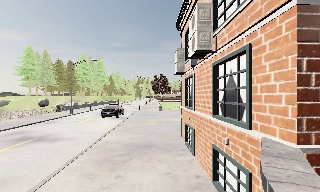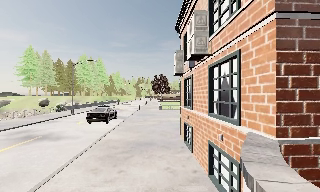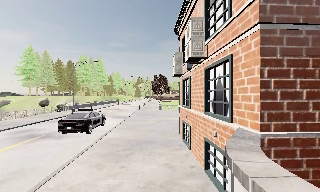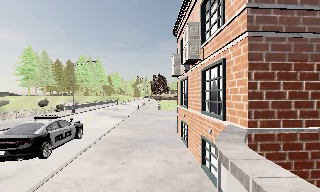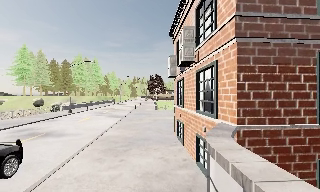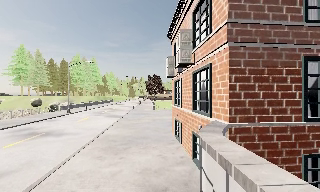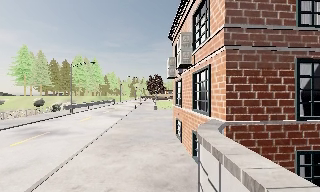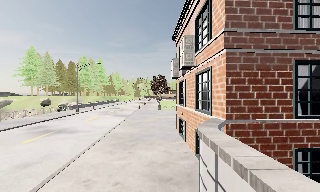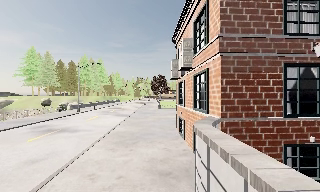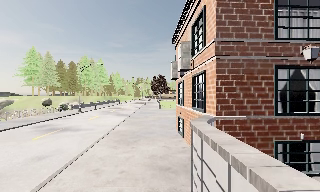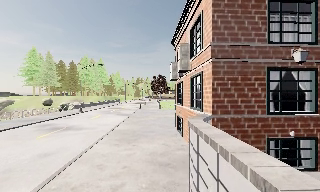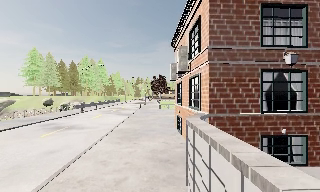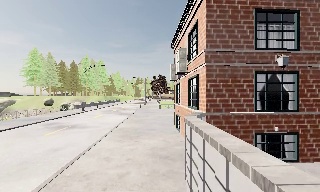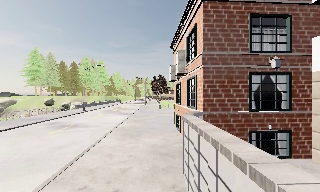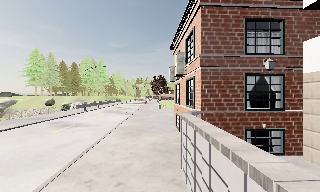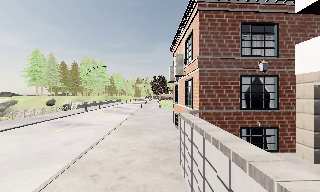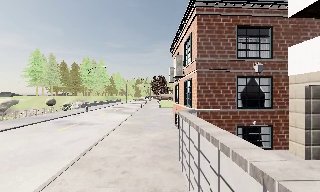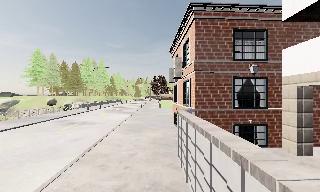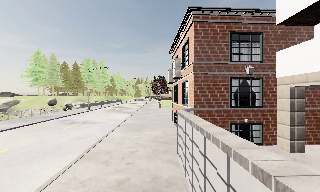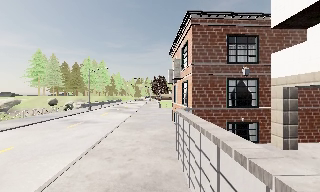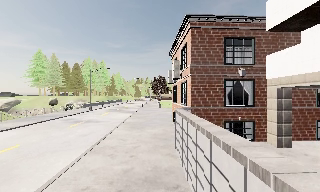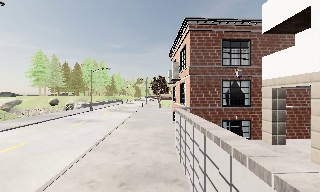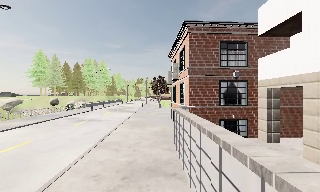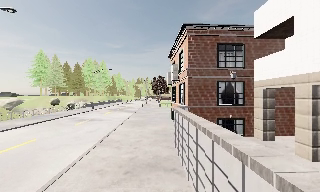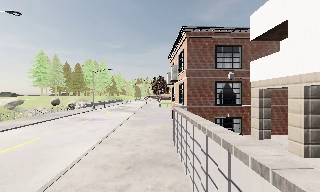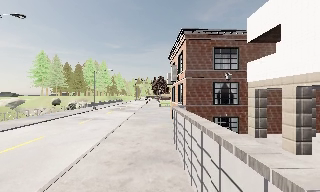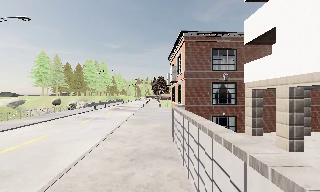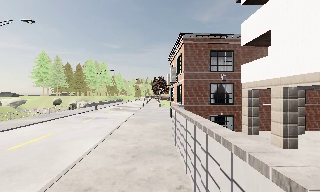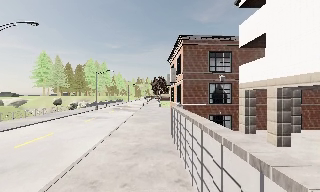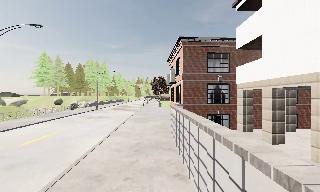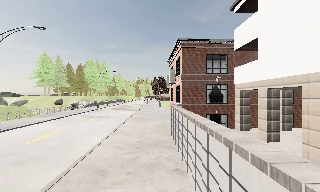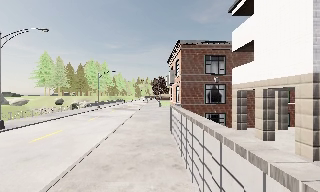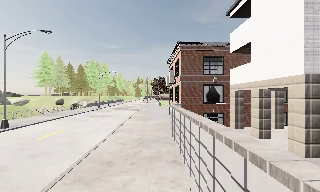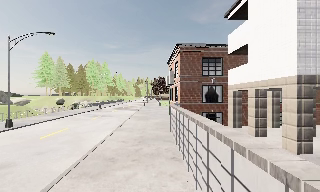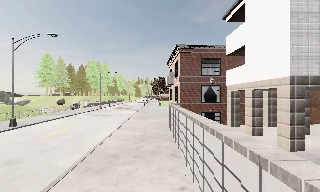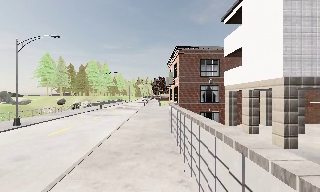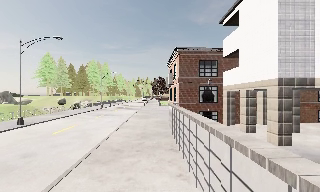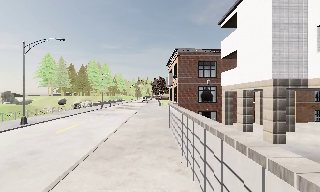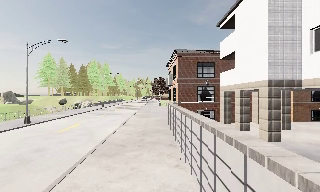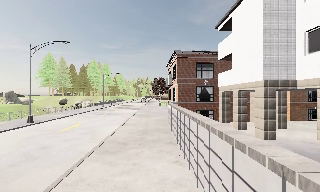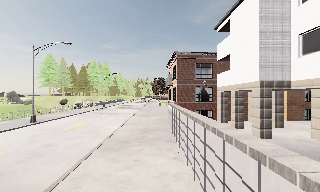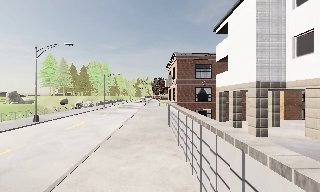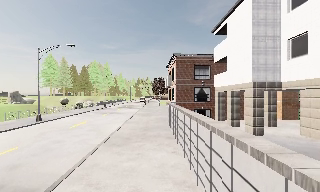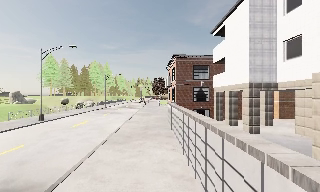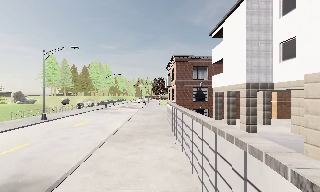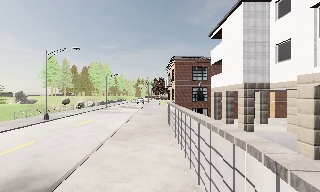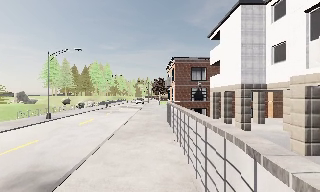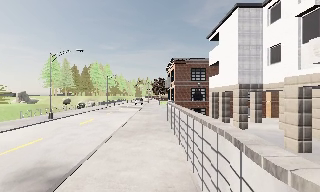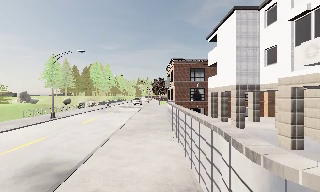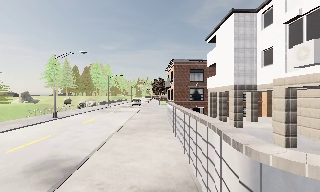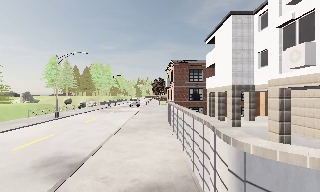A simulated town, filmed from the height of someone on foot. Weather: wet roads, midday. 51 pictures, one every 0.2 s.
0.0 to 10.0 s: The camera travels backward, about 17 m, so what stands in front gets smaller.
The film runs backward here.
